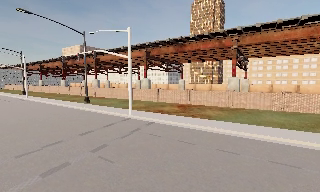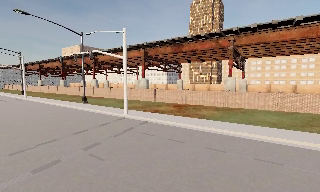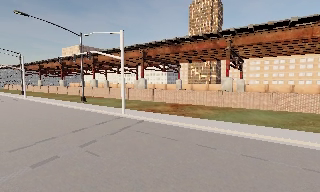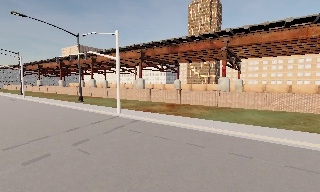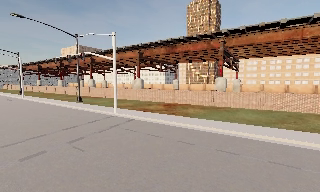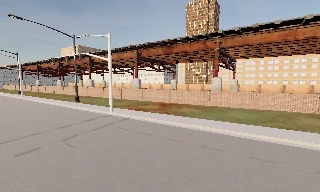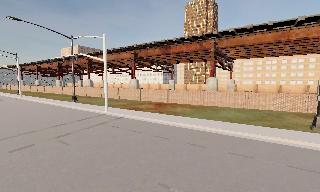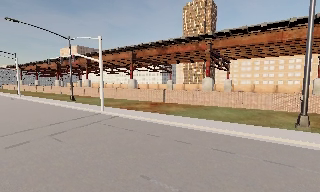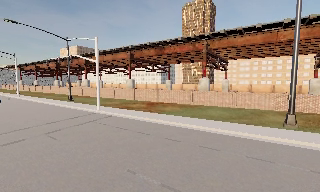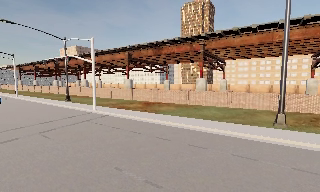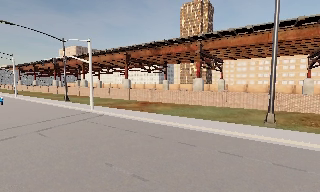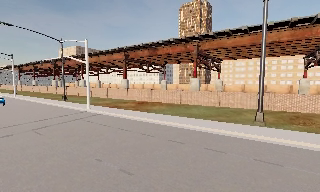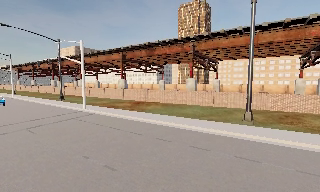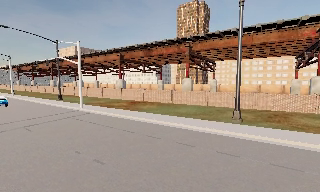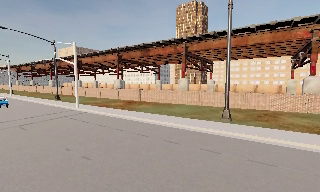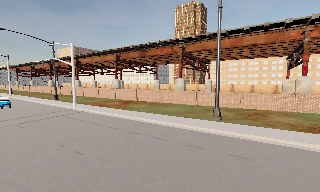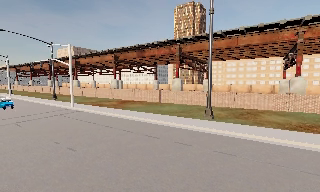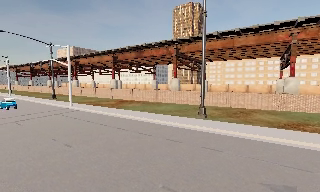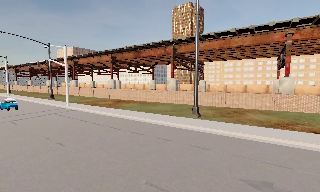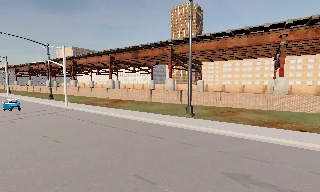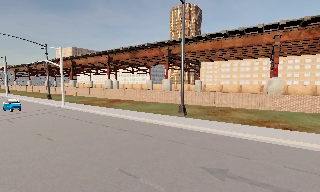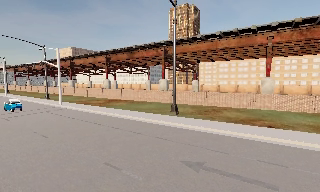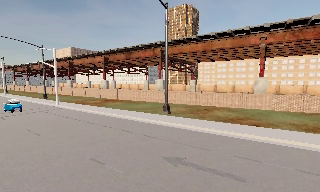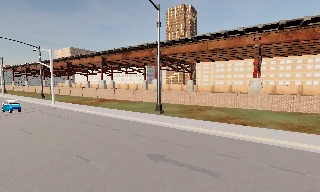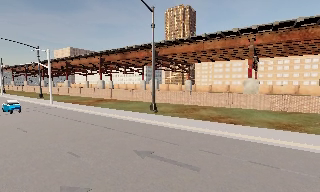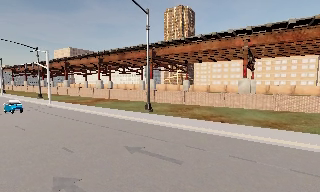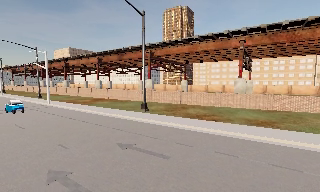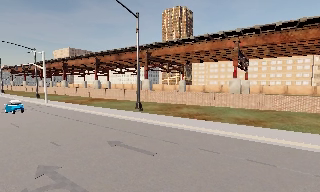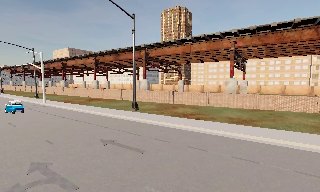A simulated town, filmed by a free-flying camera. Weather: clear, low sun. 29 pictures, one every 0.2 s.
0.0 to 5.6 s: The camera travels to its right and backward, about 18 m, so close, fixed things drift to the left.
The film runs backward here.
